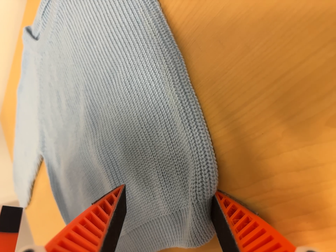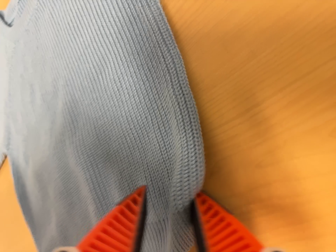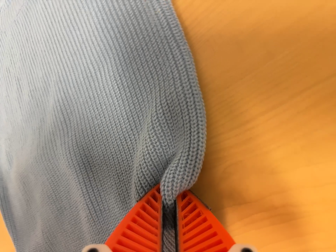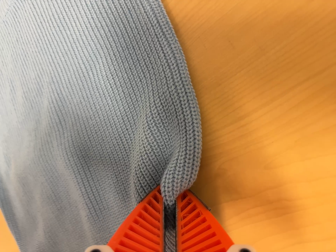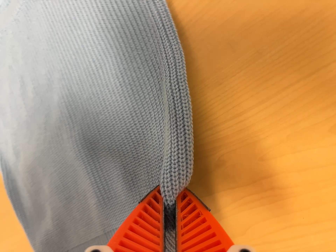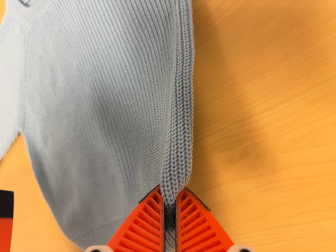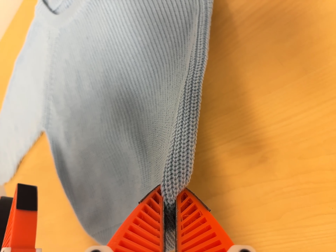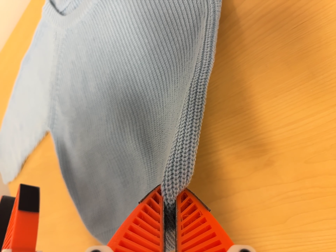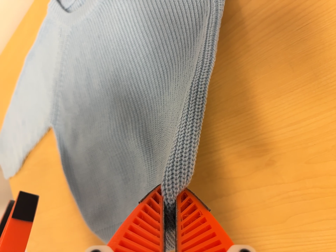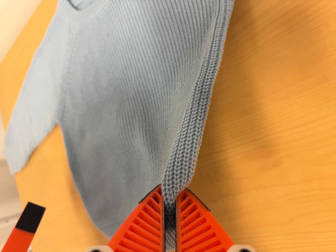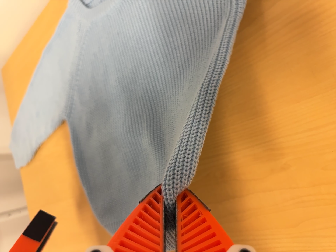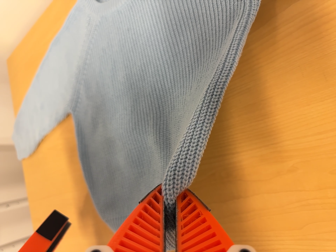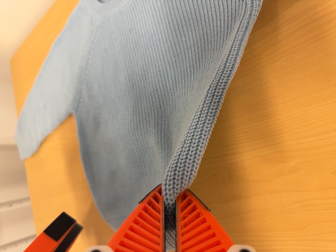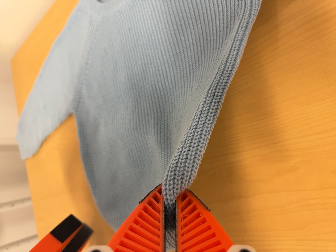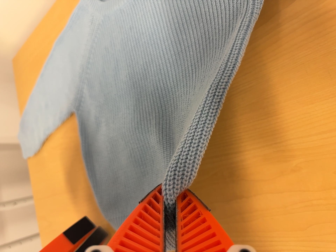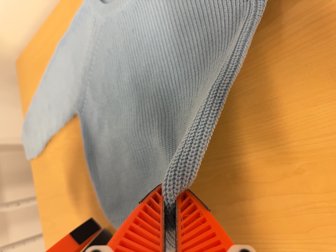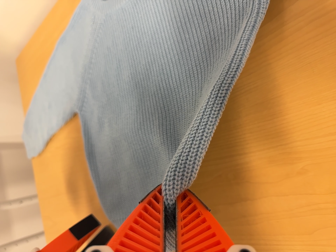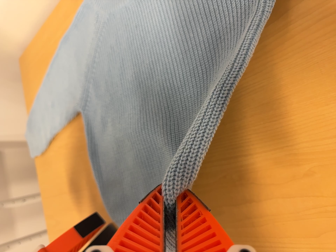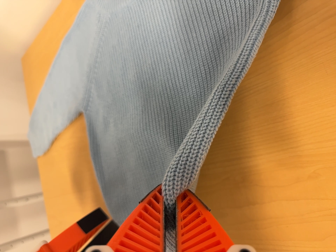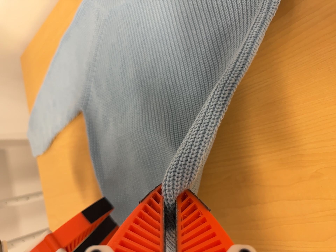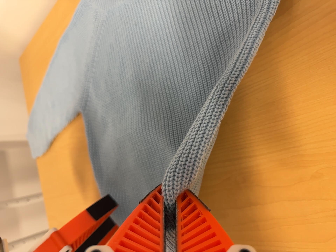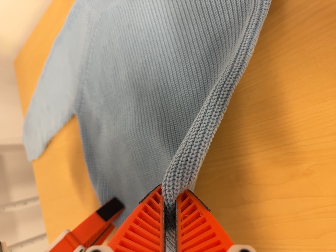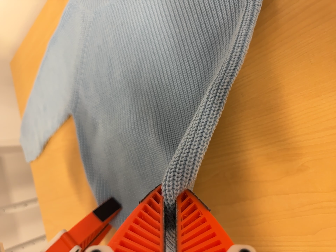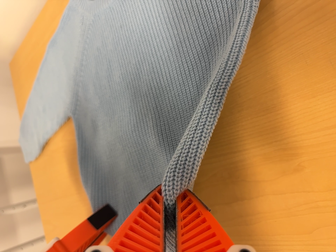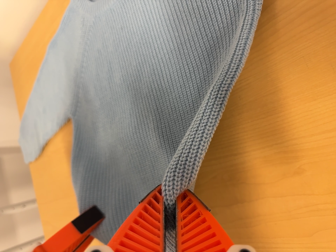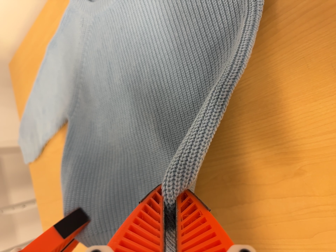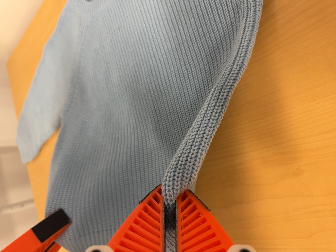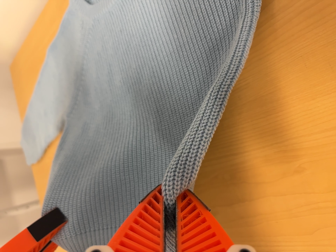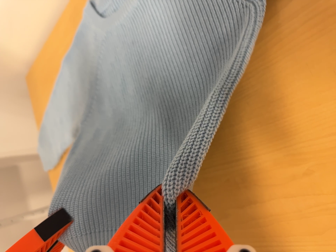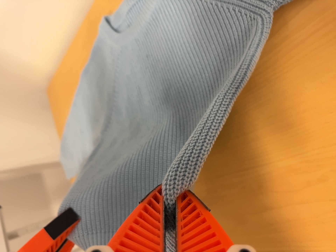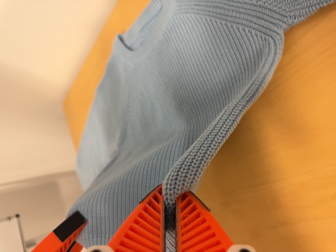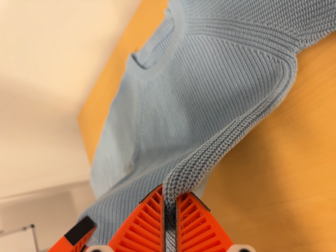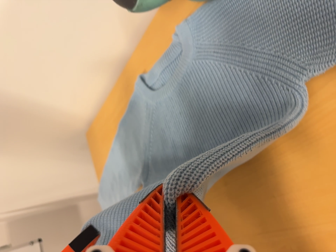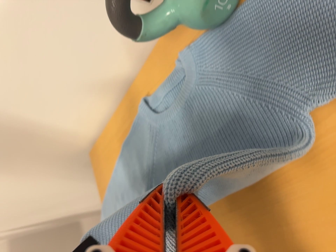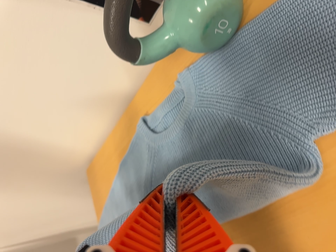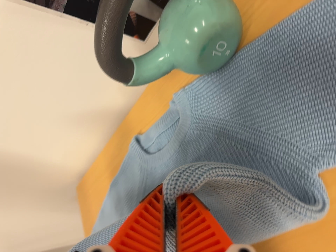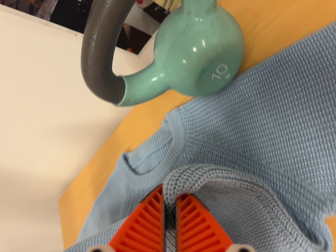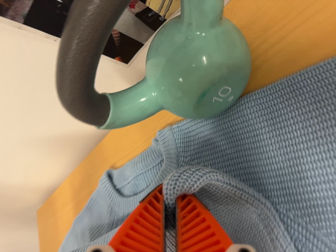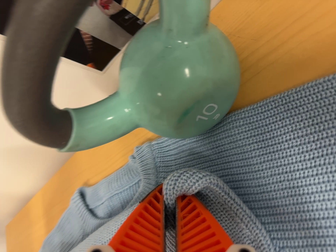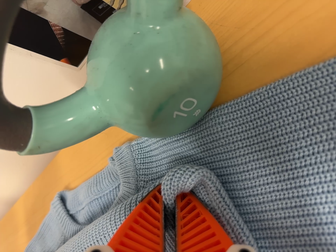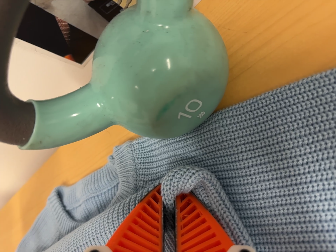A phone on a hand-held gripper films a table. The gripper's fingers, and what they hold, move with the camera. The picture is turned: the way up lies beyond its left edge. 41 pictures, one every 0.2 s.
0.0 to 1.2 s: The camera travels to its left, about 10 cm.
1.2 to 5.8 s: The scene slides to the right, as the camera pans about 10 degrees to its left.
5.8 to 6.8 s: The camera travels toward the top of its view, about 8 cm, so close, fixed things drift downward. Its aim tips toward the top of its view by about 10 degrees, and the scene shifts downward.
6.8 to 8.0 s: The camera pans to its right by about 10 degrees. It travels forward and toward the top of its view, about 16 cm, so what stands in front looms larger.
The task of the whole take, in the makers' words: fold up.
The film runs forward here.
